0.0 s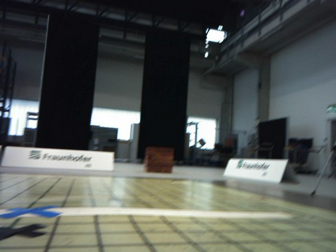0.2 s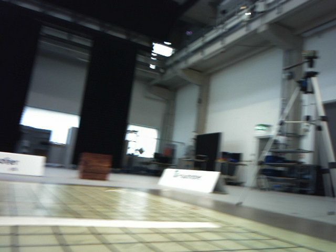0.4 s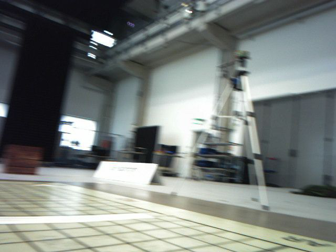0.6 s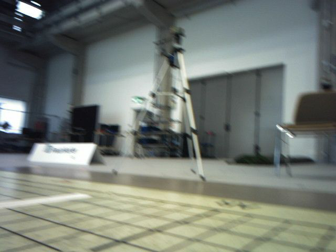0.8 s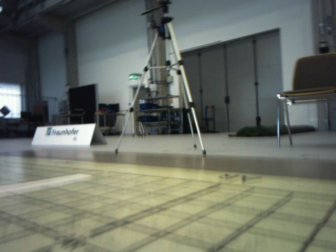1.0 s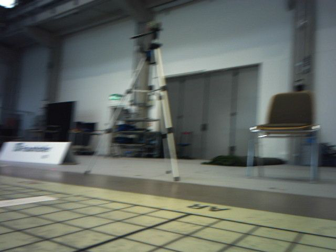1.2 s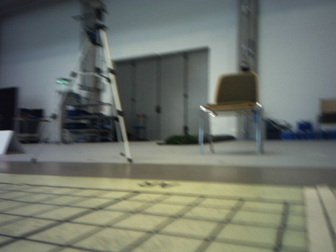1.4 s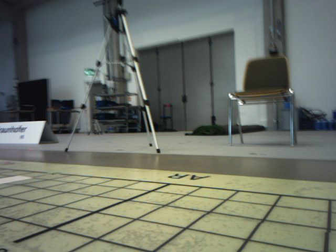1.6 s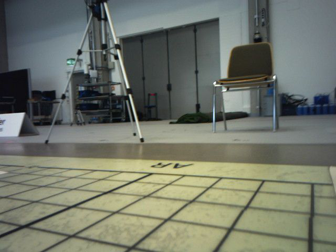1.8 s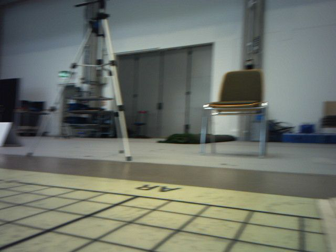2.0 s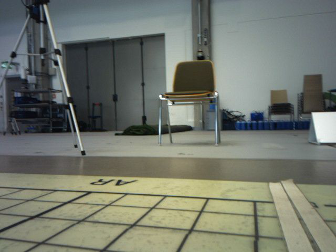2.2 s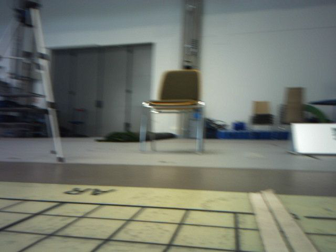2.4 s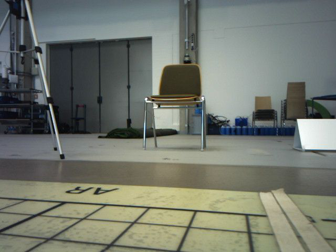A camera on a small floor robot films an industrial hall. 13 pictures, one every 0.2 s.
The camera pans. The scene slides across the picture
to the left.
The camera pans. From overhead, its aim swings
clockwise.
0.0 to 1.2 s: The camera swings to its right by about 45 degrees, and the scene slides to the left.
1.2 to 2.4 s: The camera swings to its right by about 15 degrees, and the scene slides to the left. It travels forward, about 0.2 m, so what stands in front looms larger.
The film runs forward here.
